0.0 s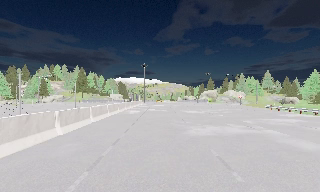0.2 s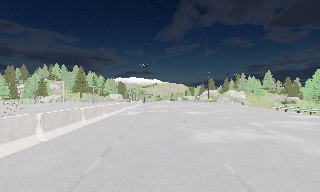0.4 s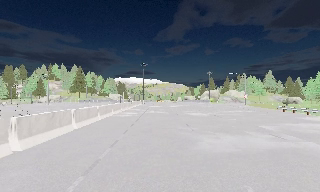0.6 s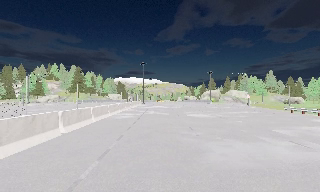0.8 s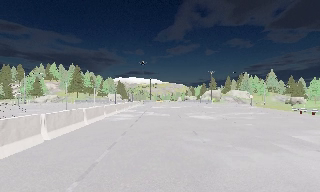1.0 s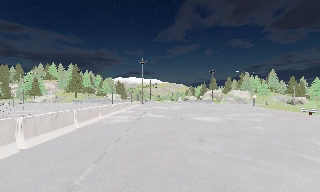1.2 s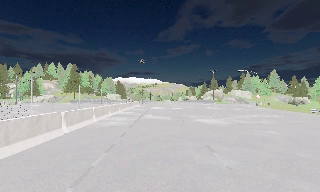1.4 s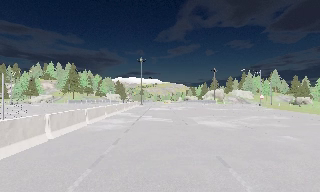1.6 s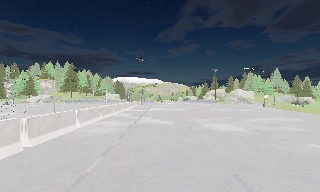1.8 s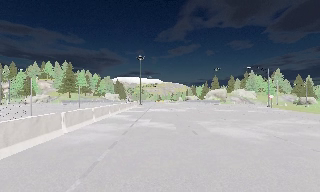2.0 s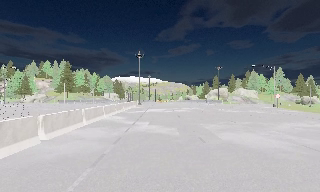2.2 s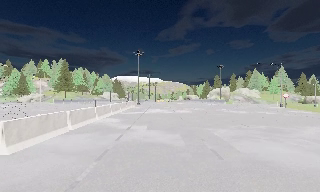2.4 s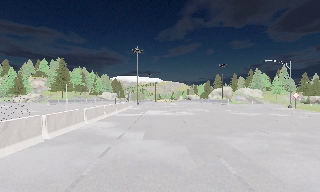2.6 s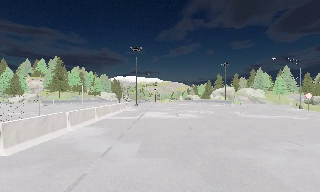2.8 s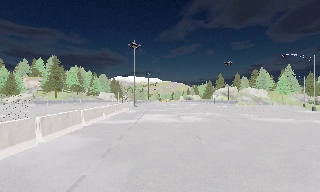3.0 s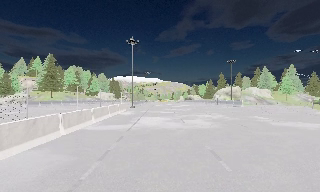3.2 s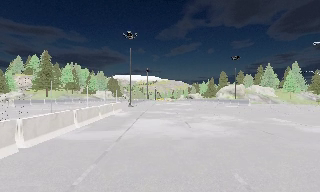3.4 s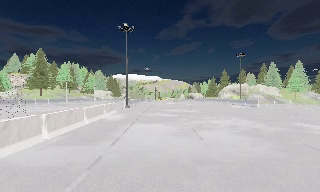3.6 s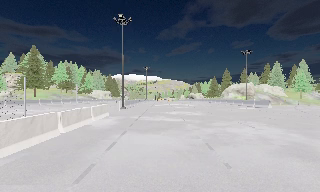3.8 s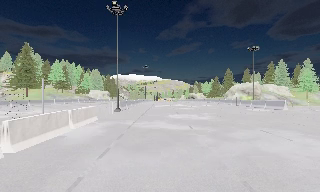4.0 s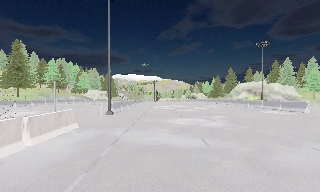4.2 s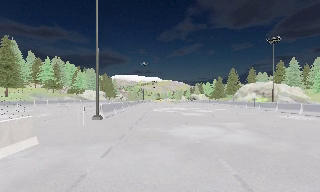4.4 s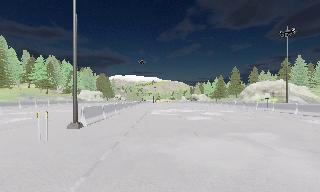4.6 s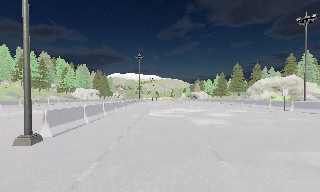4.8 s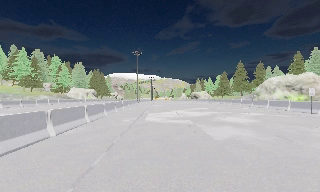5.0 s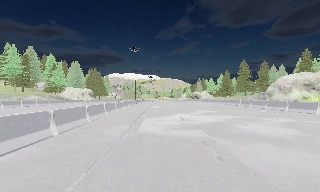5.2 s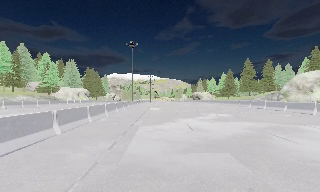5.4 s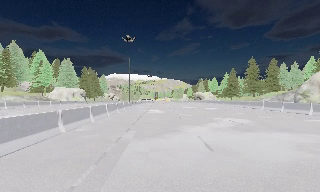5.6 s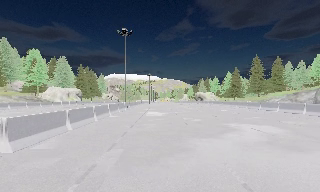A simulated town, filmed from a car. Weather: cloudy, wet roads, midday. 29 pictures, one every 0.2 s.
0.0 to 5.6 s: The camera travels forward, about 60 m, so what stands in front looms larger. It gains speed.
The film runs forward here.
